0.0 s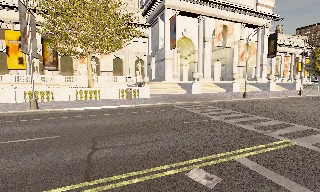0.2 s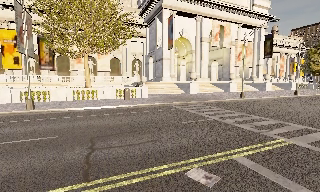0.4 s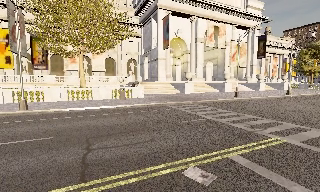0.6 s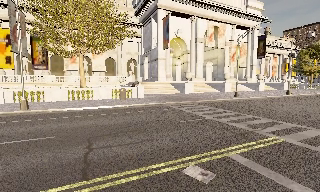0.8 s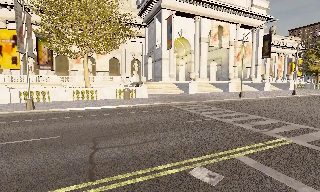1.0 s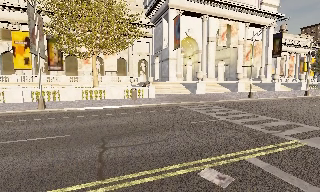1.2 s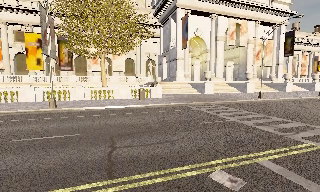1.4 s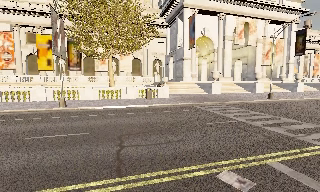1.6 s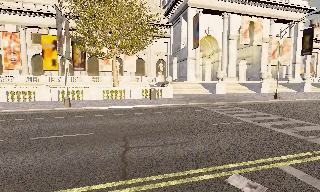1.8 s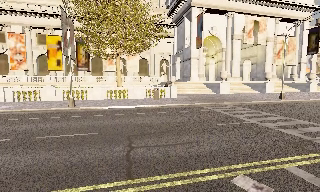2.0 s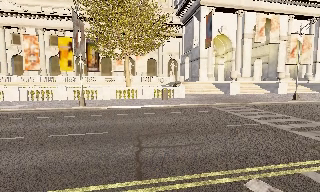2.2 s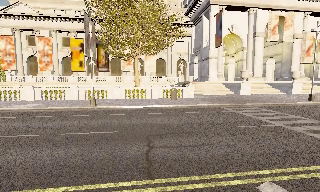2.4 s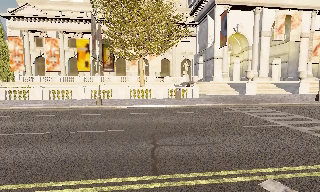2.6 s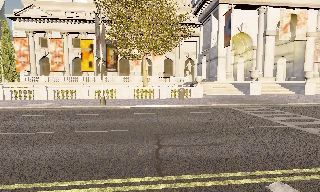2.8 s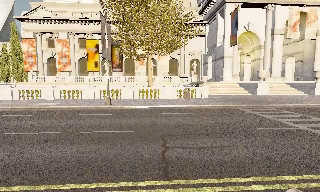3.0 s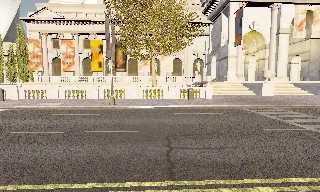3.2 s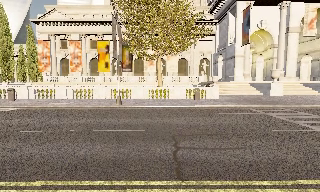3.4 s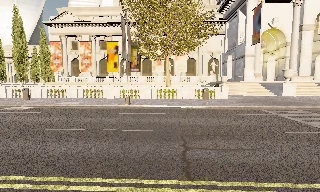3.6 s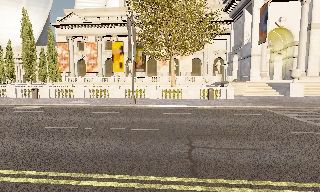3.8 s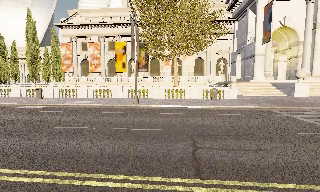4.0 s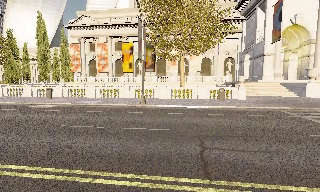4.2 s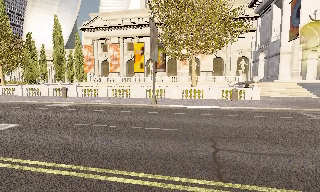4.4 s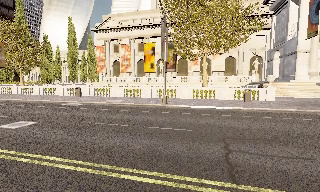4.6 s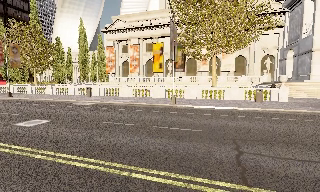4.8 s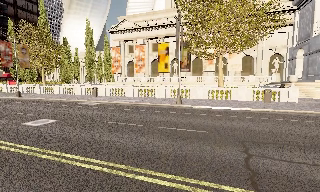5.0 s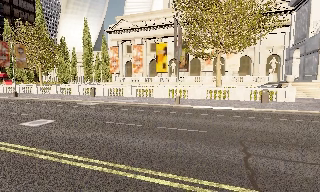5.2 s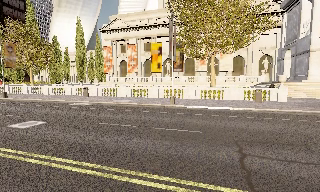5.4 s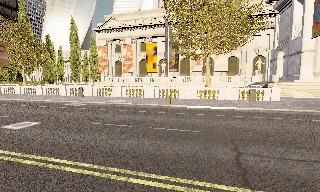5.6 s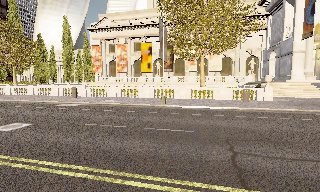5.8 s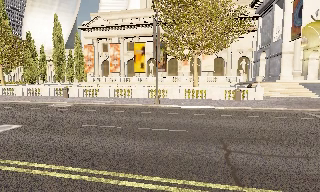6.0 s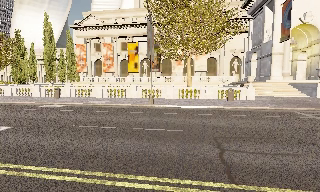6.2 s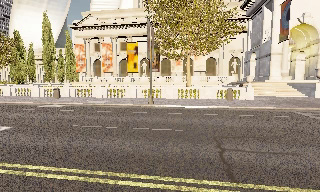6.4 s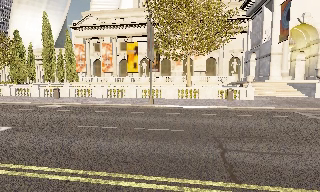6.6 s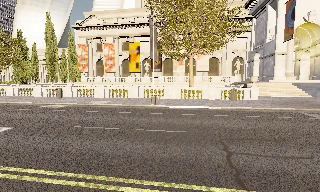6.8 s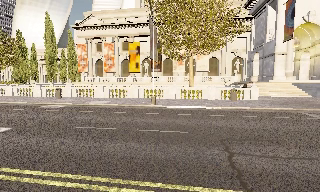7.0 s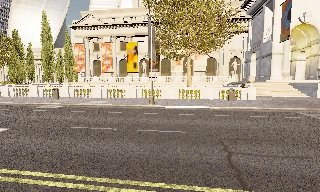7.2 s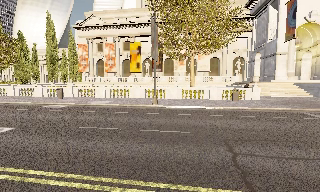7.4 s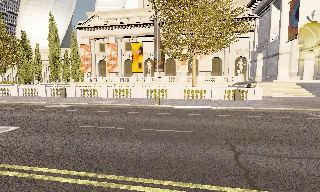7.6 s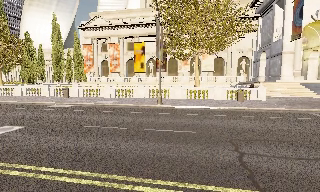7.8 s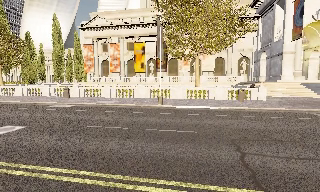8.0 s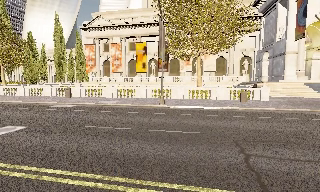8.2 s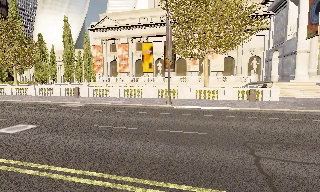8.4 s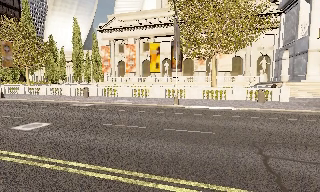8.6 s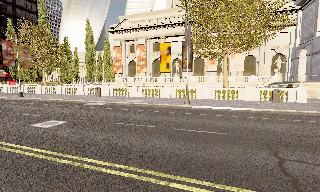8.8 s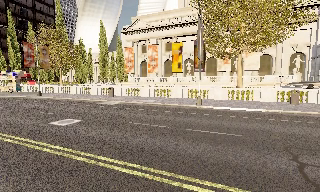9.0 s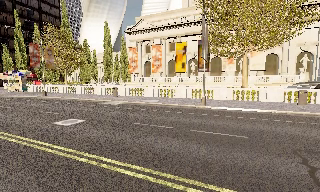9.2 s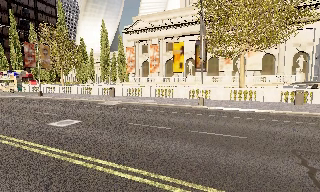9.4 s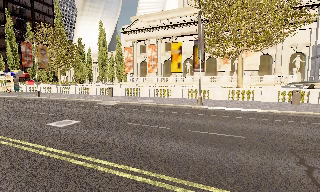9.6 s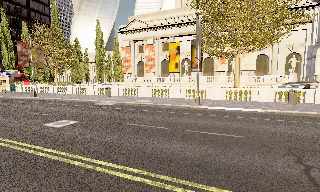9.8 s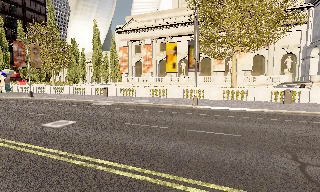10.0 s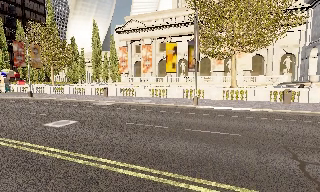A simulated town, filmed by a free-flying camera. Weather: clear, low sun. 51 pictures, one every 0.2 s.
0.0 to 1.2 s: The camera shifts only a little, or ends up much as it began.
1.2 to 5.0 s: The camera pans to its left, which is counterclockwise from overhead, by about 35 degrees. It travels to its left, about 1 m, so close, fixed things drift to the right.
5.0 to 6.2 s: The camera swings to its right by about 10 degrees, and the scene slides to the left.
6.2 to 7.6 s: The camera shifts only a little, or ends up much as it began.
7.6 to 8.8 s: The scene slides to the right, as the camera pans about 15 degrees to its left.
8.8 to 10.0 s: The camera shifts only a little, or ends up much as it began.
The film runs backward here.
